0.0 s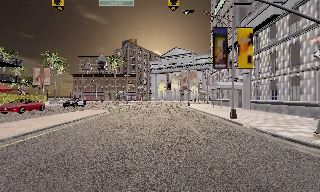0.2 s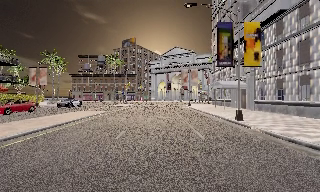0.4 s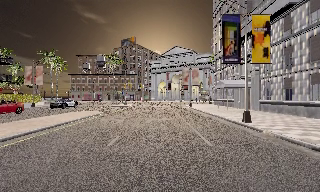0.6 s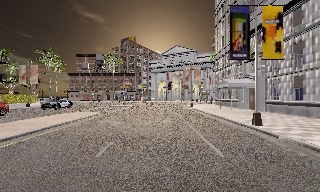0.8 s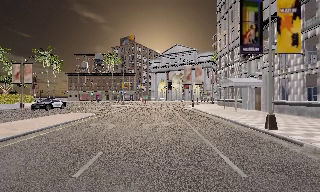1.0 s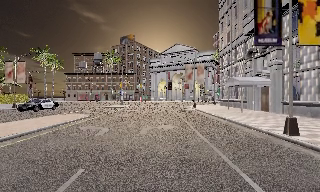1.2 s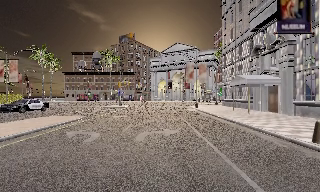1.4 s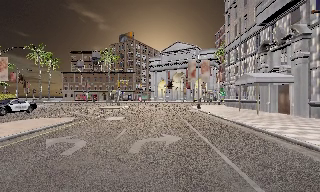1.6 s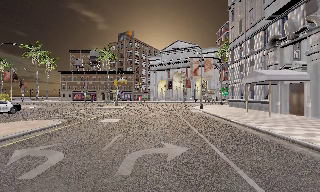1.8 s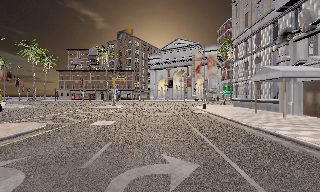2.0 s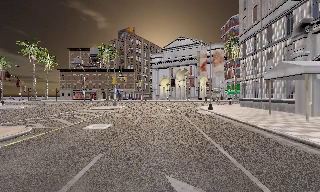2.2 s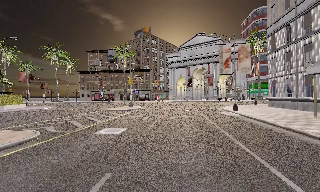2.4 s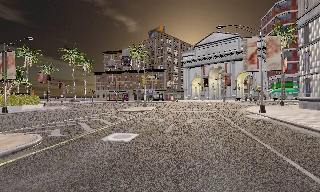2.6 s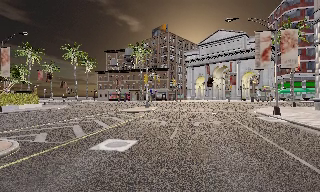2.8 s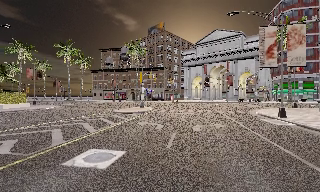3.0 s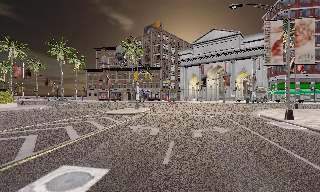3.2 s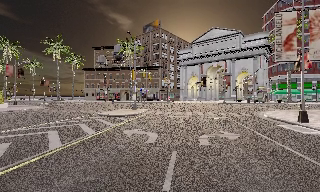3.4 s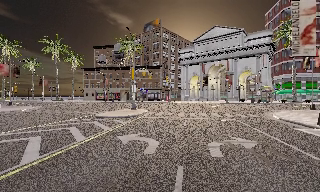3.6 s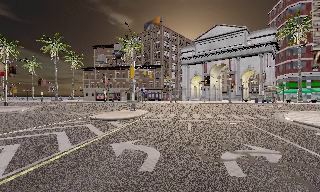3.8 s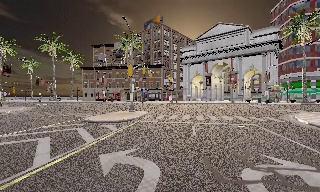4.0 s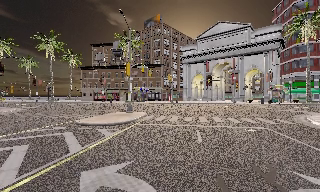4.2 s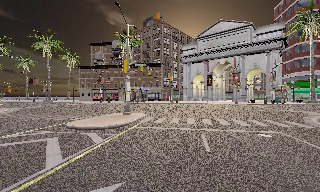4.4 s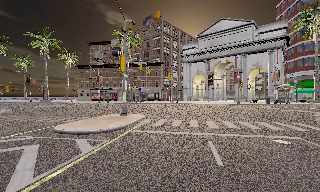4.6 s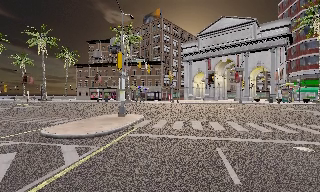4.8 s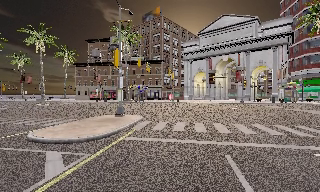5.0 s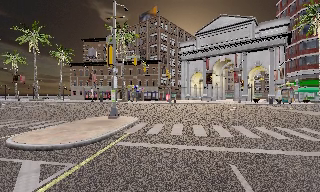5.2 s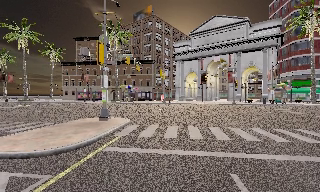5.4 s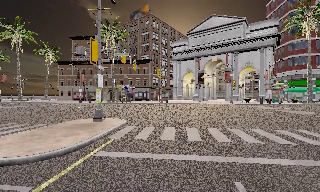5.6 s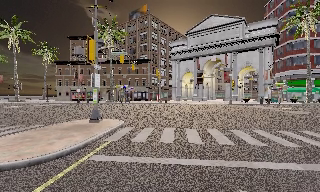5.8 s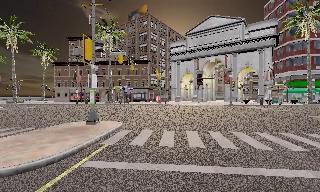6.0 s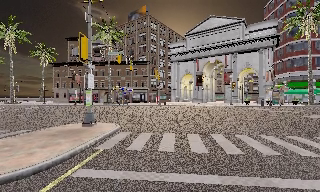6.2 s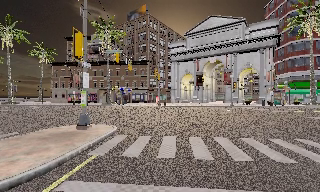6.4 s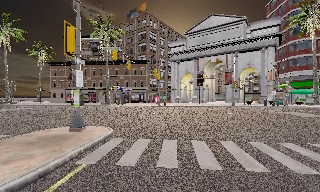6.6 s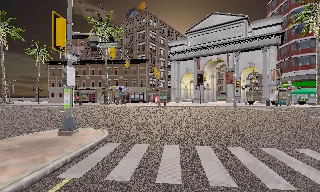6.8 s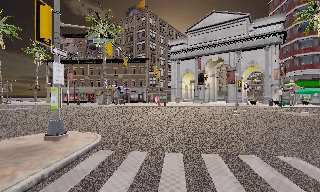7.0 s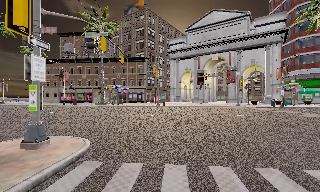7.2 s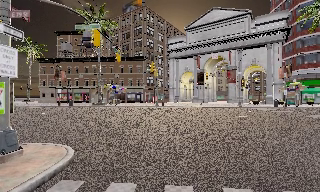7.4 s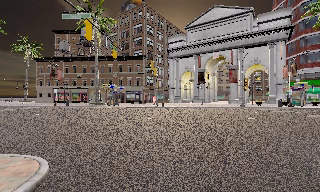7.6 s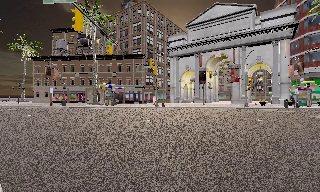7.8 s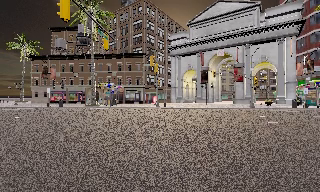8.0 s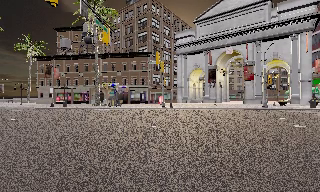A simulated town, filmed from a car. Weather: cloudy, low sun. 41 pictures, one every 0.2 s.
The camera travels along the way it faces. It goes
forward.
0.0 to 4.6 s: The camera swings to its left by about 10 degrees, and the scene slides to the right. It travels forward, about 25 m, so what stands in front looms larger.
4.6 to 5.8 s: The camera travels forward, about 2.5 m, so what stands in front looms larger. It loses speed.
5.8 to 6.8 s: The camera travels forward, about 3 m, so what stands in front looms larger. It gains speed.
6.8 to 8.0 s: The camera travels forward, about 6 m, so what stands in front looms larger.
The film runs forward here.
